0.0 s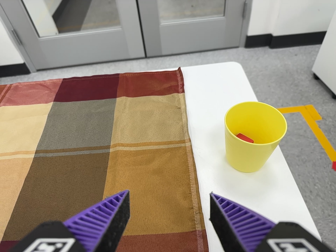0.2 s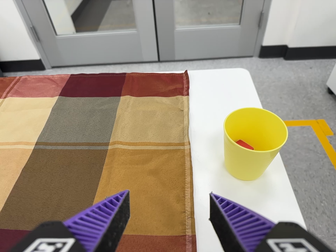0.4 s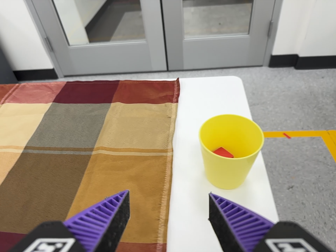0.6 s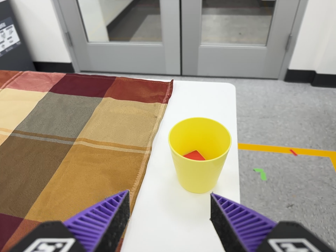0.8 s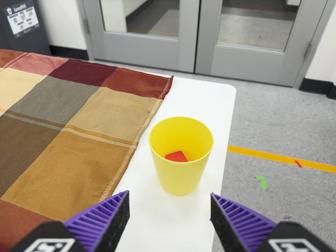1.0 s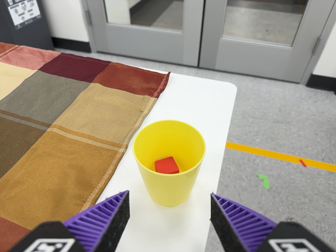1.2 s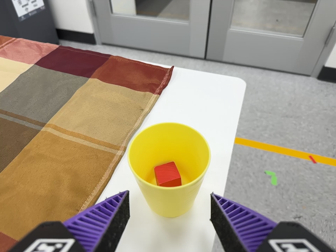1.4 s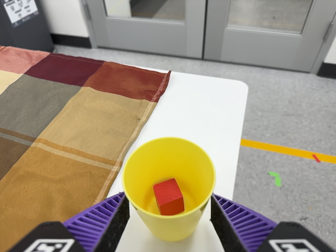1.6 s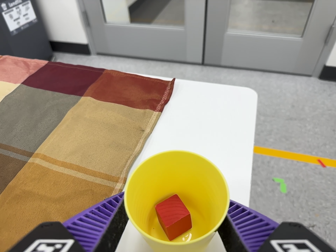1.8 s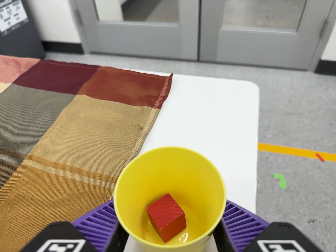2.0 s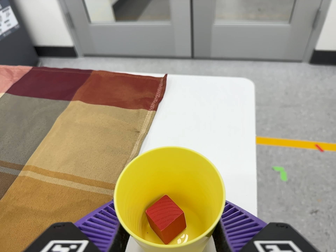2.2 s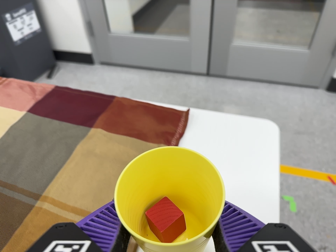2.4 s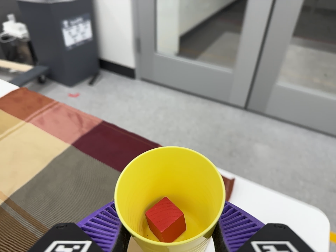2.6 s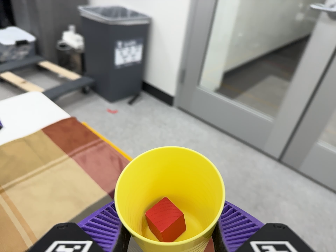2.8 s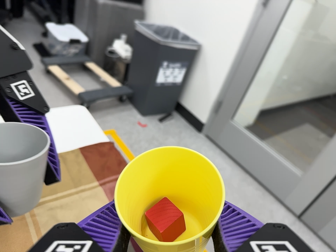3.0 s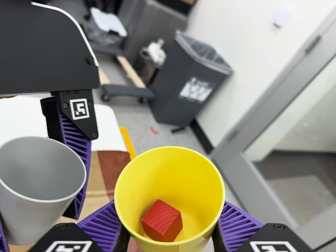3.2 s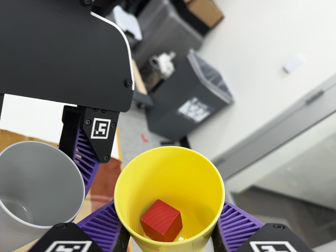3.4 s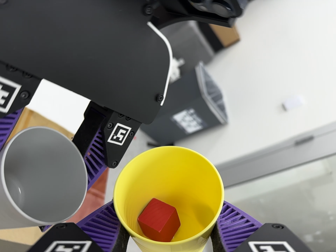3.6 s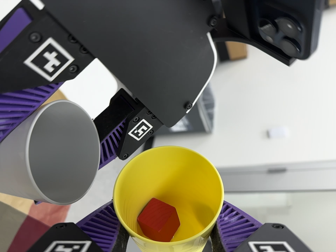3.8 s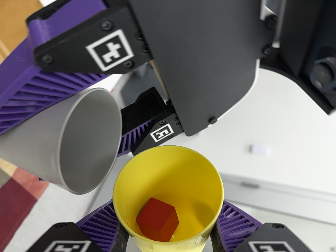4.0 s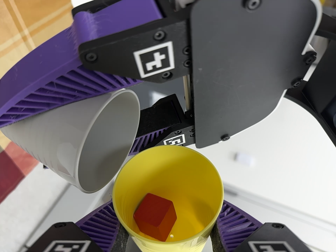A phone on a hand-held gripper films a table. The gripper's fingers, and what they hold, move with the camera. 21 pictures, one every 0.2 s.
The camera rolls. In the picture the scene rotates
clockwise.
0.0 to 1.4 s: The camera pans to its left by about 15 degrees. It travels to its right and forward, about 20 cm. It rolls about its line of sight by about 15 degrees, and the scene rotates clockwise.
1.4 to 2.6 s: The camera pans to its left by about 10 degrees. It travels toward the top of its view and to its left, about 22 cm, so close, fixed things drift downward. Its aim tips toward the top of its view by about 10 degrees, and the scene shifts downward. It rolls about its line of sight by about 20 degrees, and the scene rotates clockwise.
2.6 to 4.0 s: The camera travels to its left and toward the top of its view, about 28 cm, so close, fixed things drift to the right. It rolls about its line of sight by about 100 degrees, and the scene rotates clockwise.
The film runs forward here.
